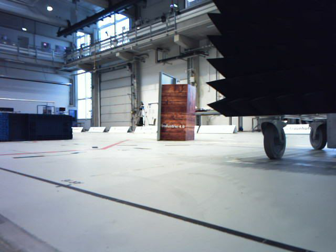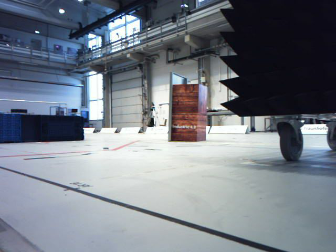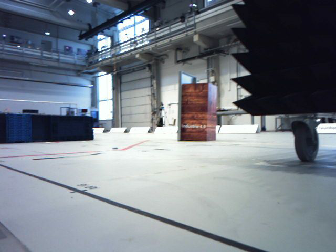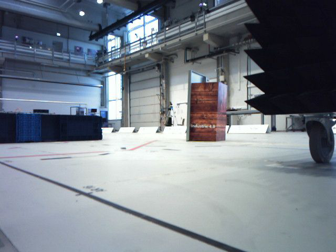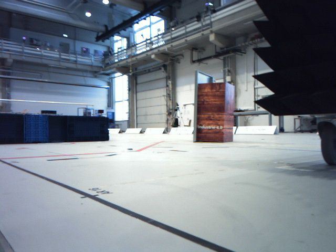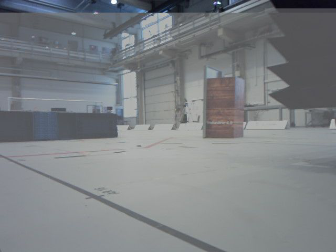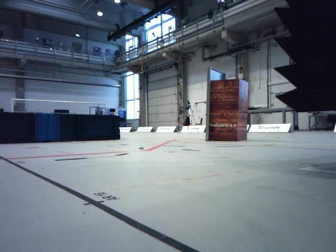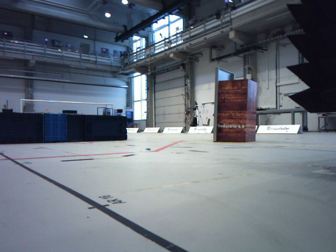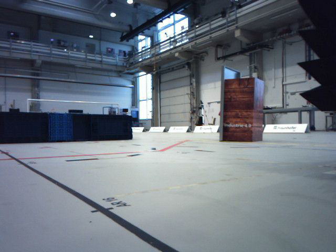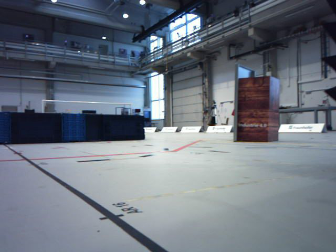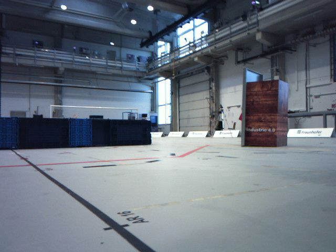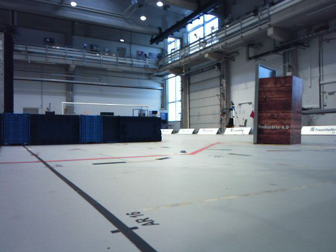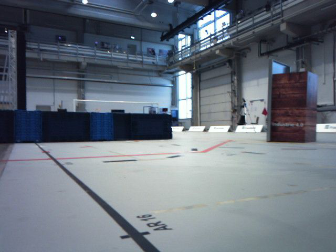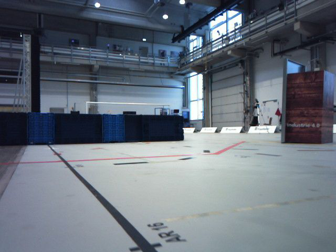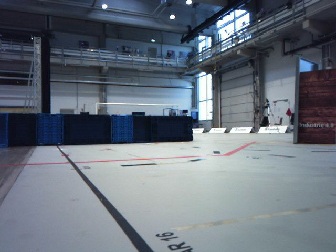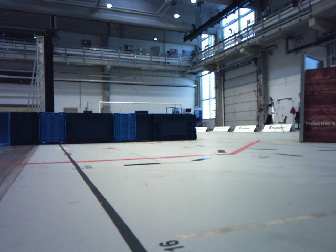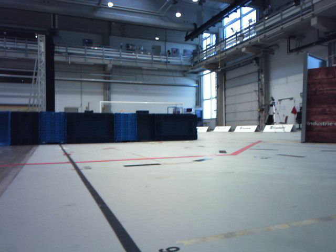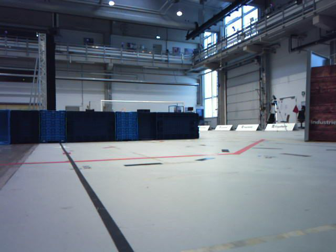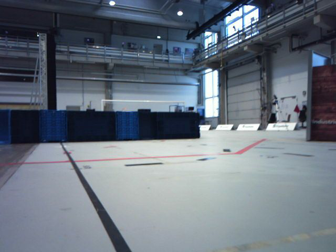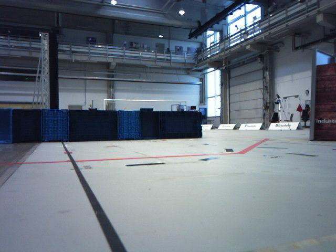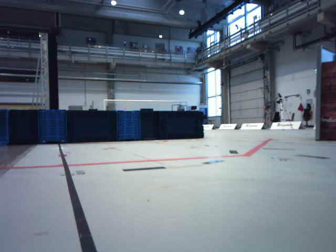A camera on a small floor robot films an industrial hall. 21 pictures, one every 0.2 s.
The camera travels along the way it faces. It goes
forward.
0.0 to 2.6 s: The scene slides to the right, as the camera pans about 20 degrees to its left. It travels forward, about 0.5 m, so what stands in front looms larger.
2.6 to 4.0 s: The camera travels forward, about 0.3 m, so what stands in front looms larger.
The film runs forward here.
